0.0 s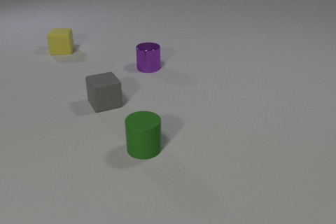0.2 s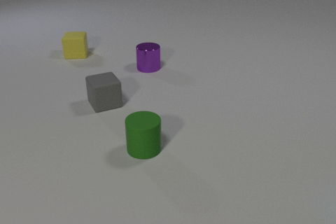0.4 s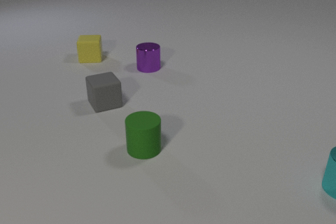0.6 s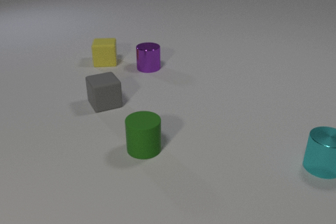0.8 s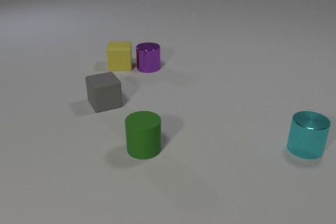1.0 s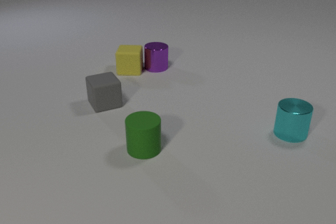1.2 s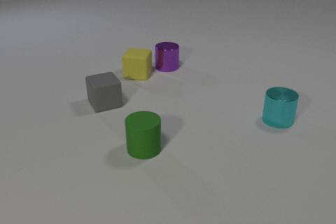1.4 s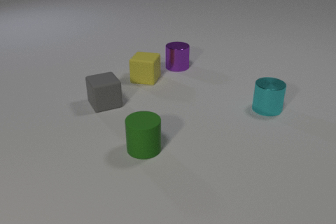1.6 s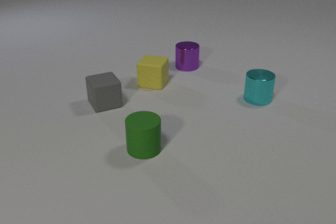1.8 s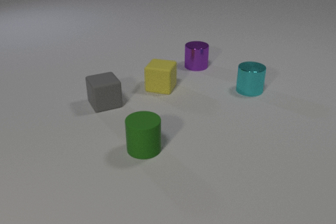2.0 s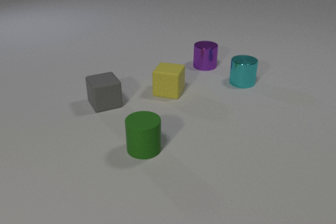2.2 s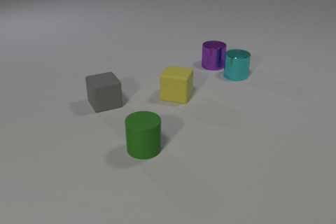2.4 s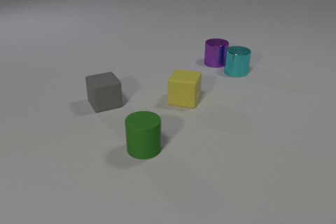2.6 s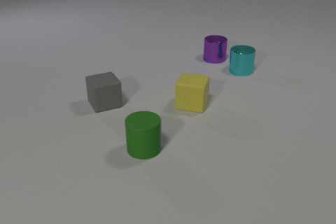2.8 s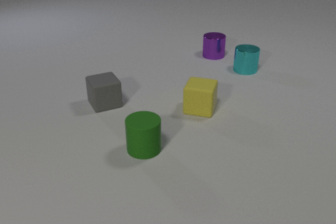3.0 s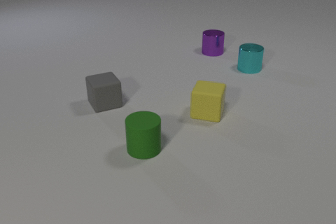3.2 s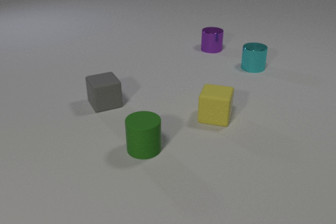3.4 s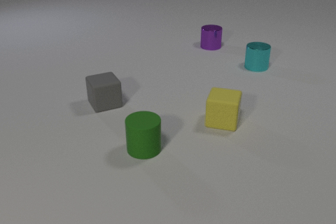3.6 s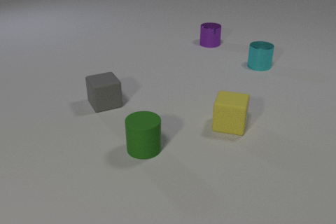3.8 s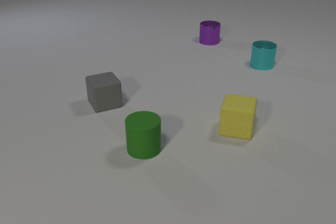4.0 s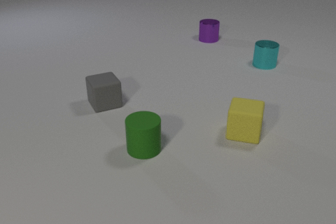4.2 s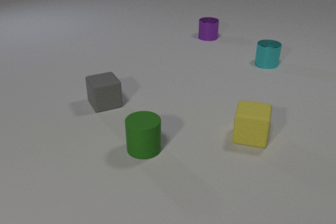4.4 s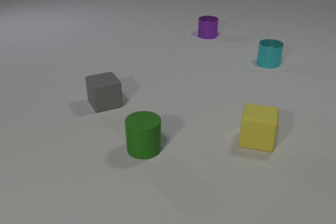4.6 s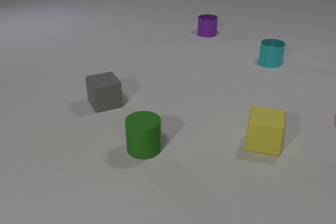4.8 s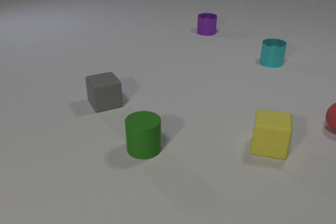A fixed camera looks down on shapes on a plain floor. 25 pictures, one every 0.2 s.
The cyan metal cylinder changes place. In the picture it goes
away from the camera.
The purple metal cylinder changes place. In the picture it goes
away from the camera.
0.0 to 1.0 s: The yellow rubber cube slides to the right and toward the camera. The purple metal cylinder slides to the right. The cyan metal cylinder comes in at the right edge, slides away from the camera and to the left. The yellow rubber cube and the purple metal cylinder collide.
1.0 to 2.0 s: The yellow rubber cube slides toward the camera and to the right. The purple metal cylinder slides to the right. The cyan metal cylinder slides away from the camera and to the left.
2.0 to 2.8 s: The yellow rubber cube slides toward the camera and to the right. The purple metal cylinder slides away from the camera. The cyan metal cylinder slides away from the camera. The purple metal cylinder and the cyan metal cylinder collide.
2.8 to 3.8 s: The yellow rubber cube slides to the right and toward the camera. The purple metal cylinder slides away from the camera. The cyan metal cylinder slides to the right and away from the camera.
3.8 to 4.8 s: The yellow rubber cube slides to the right and toward the camera. The purple metal cylinder slides away from the camera. The red rubber sphere comes in at the right edge, rolls toward the camera and to the left. The cyan metal cylinder slides to the right and away from the camera.
What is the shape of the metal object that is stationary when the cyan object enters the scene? cylinder.
What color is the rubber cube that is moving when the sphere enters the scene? yellow.
How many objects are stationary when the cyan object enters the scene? 3.
